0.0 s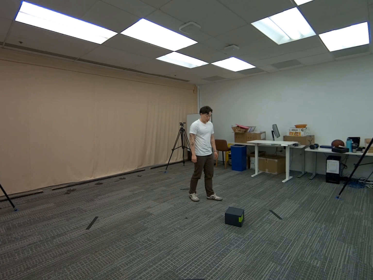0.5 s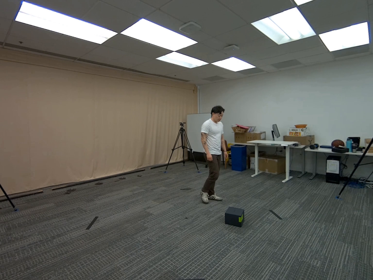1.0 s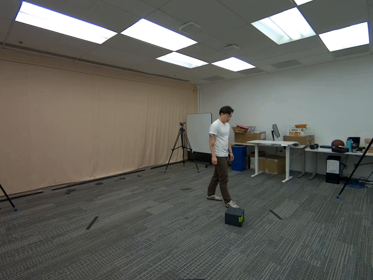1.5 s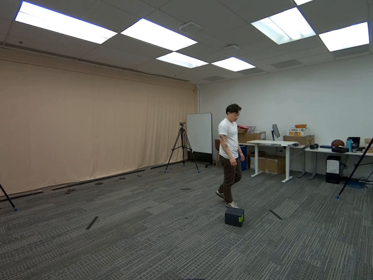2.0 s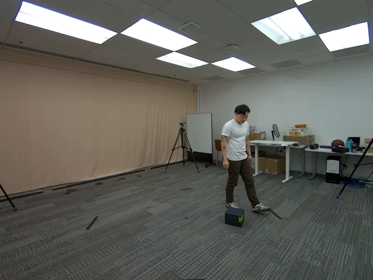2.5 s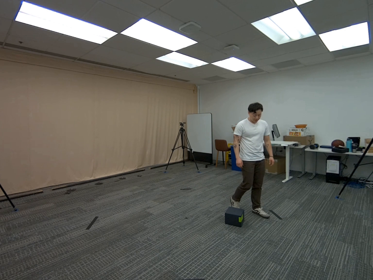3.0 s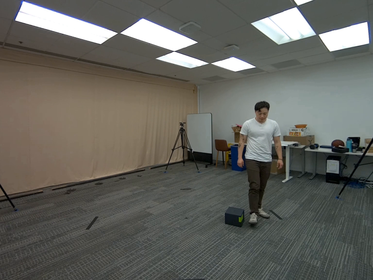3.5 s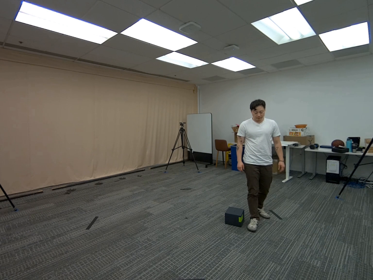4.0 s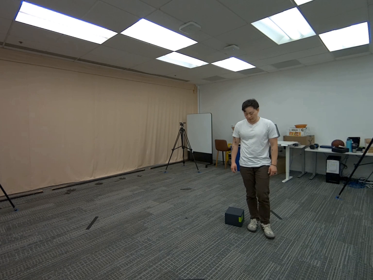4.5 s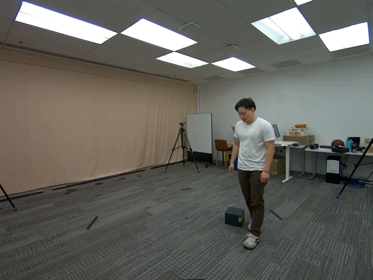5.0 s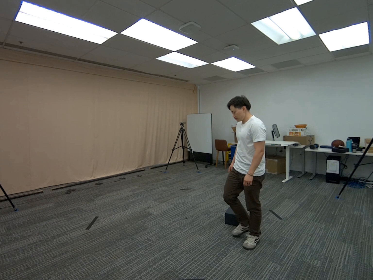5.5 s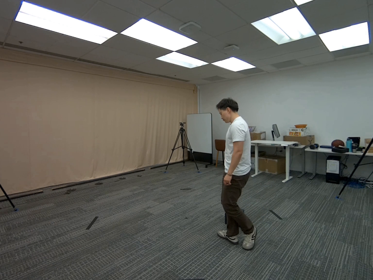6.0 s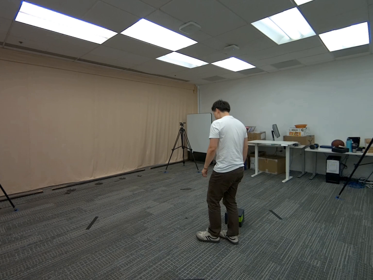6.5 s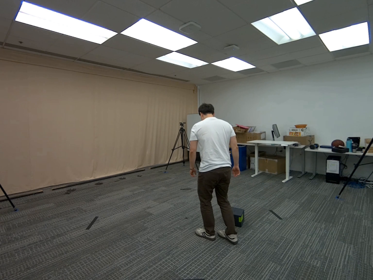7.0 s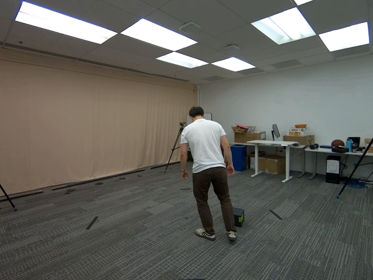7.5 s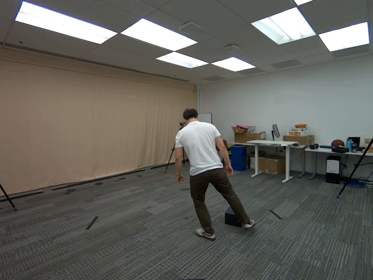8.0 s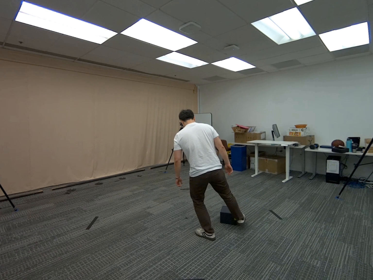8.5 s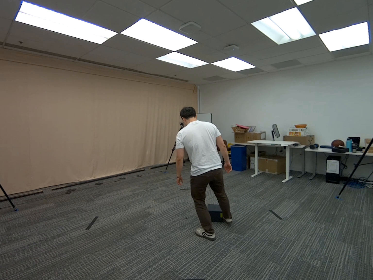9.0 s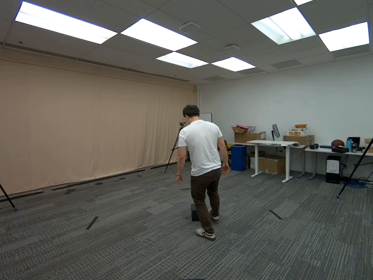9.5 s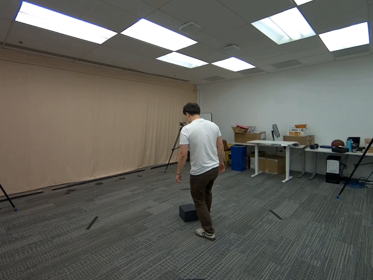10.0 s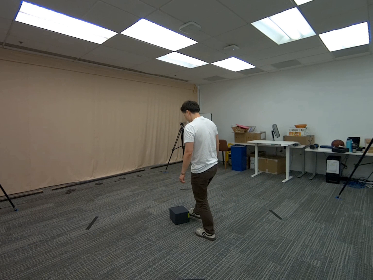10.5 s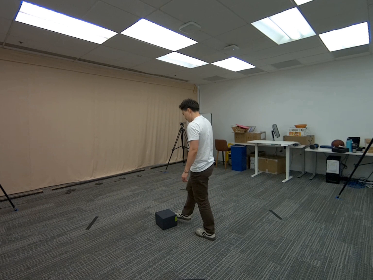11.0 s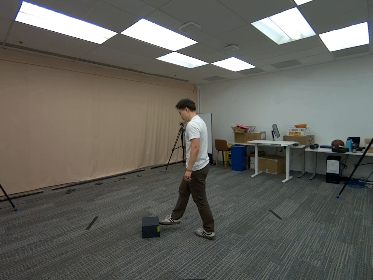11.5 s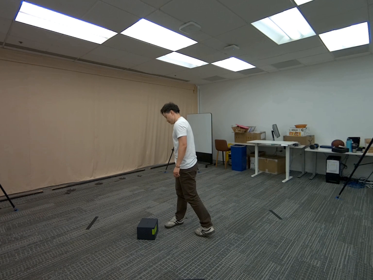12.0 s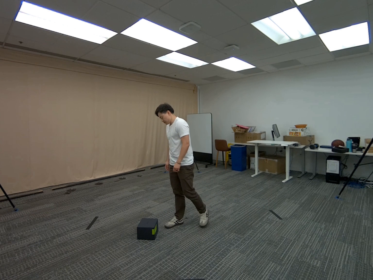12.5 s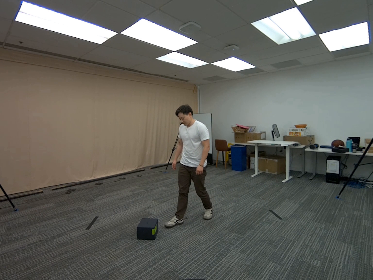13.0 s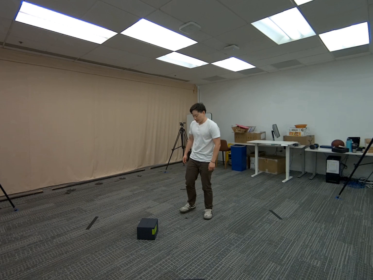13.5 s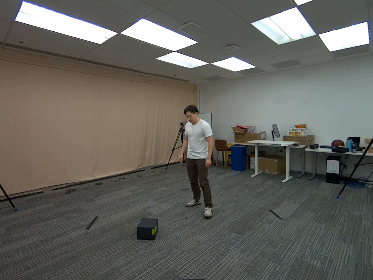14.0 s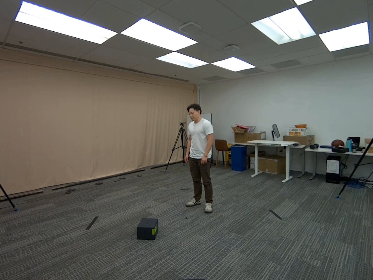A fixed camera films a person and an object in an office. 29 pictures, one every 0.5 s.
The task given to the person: Walk to the box and use your right leg to push the box aside.
